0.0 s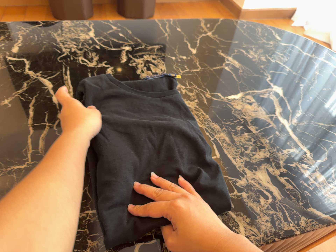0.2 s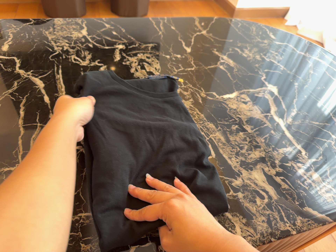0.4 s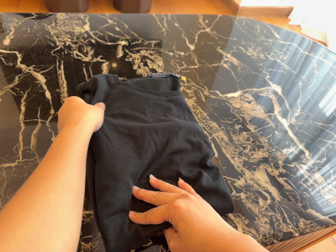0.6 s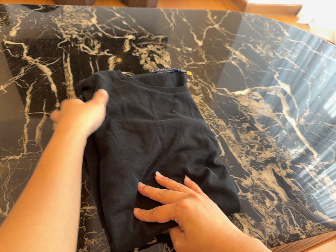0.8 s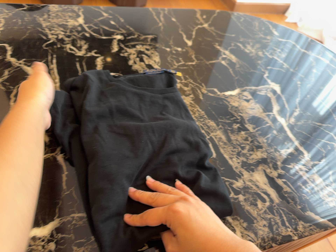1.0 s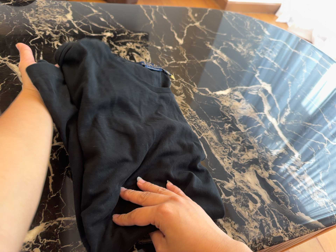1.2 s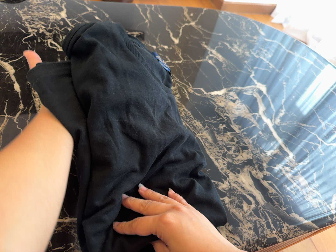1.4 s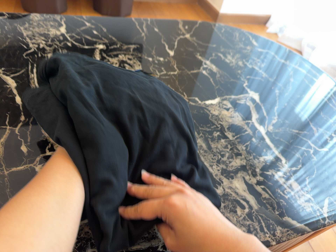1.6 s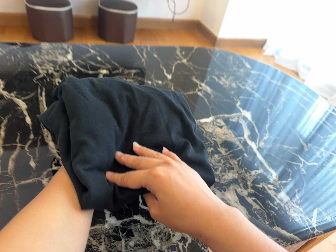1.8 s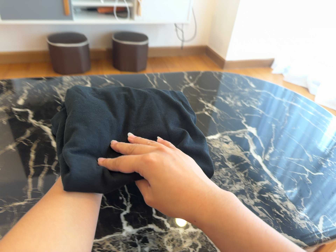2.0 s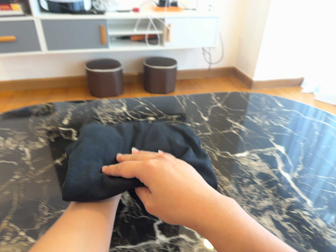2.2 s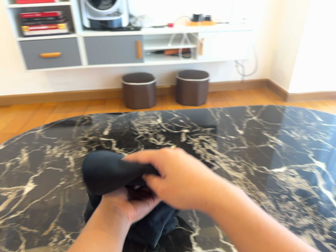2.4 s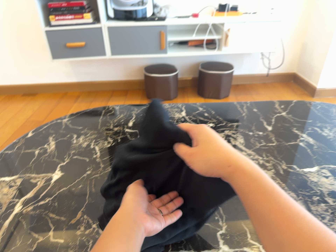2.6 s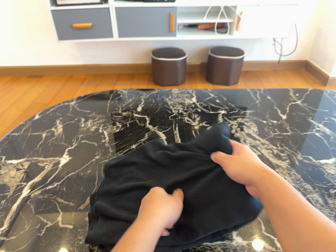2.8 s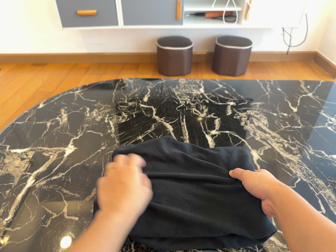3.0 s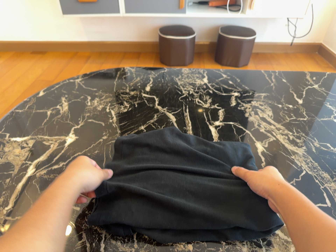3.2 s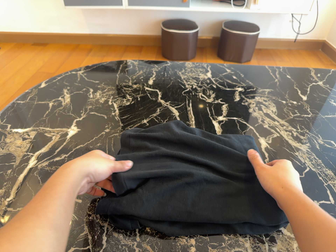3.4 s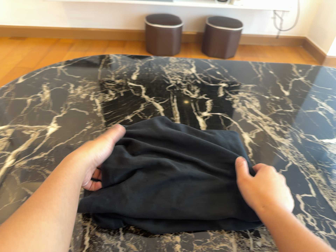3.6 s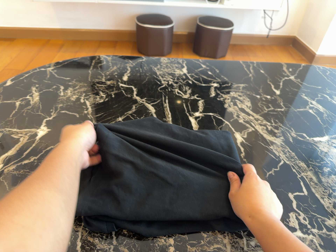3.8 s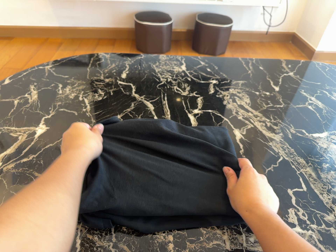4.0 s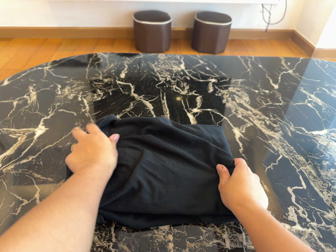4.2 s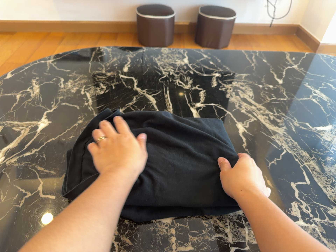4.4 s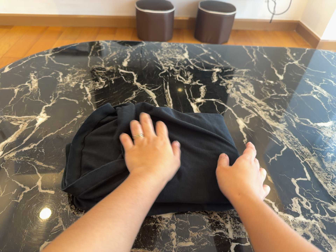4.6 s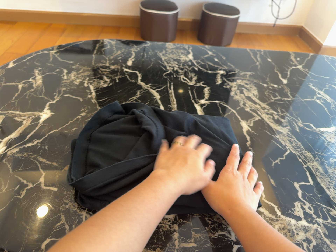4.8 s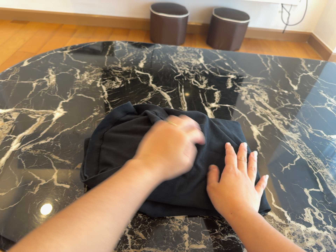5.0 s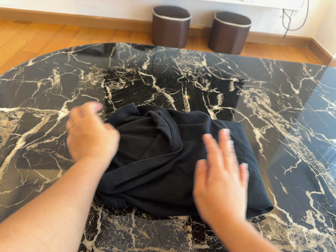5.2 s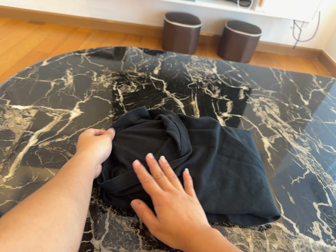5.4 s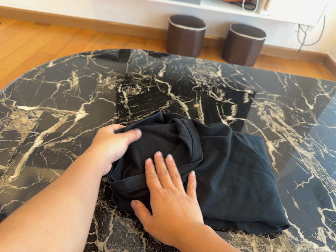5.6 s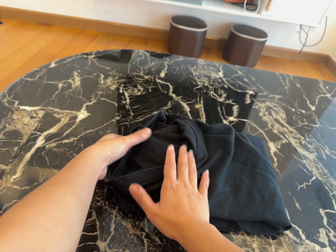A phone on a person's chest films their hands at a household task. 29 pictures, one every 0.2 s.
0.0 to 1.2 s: The camera shifts only a little, or ends up much as it began.
1.2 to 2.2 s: The camera pans to its left by about 20 degrees. It travels backward, about 18 cm, so what stands in front gets smaller. Its aim tips toward the top of its view by about 20 degrees, and the scene shifts downward.
2.2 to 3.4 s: The camera travels forward and to its left, about 10 cm, so what stands in front looms larger. Its aim tips toward the bottom of its view by about 10 degrees, and the scene shifts upward.
3.4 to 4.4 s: The camera shifts only a little, or ends up much as it began.
4.4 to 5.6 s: The camera travels to its left, about 6 cm, so close, fixed things drift to the right. It rolls about its line of sight by about 10 degrees, and the scene rotates clockwise.
The film runs backward here.
